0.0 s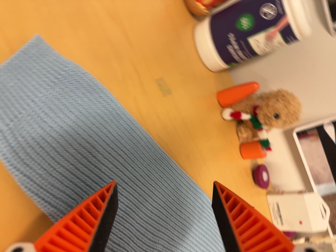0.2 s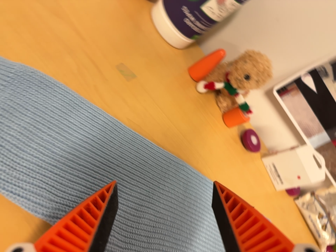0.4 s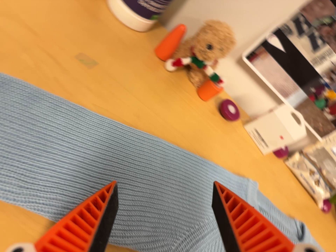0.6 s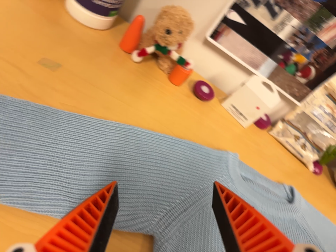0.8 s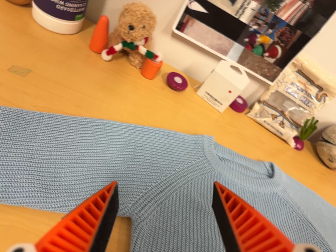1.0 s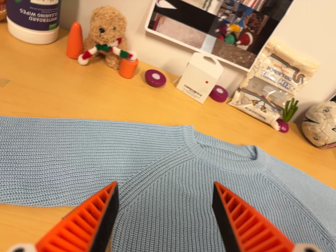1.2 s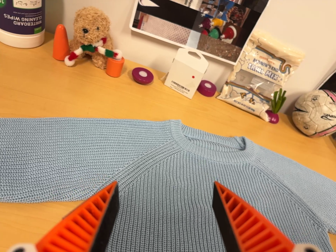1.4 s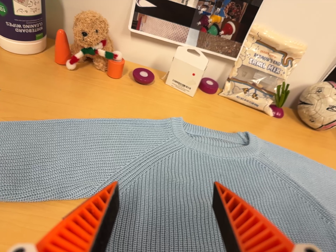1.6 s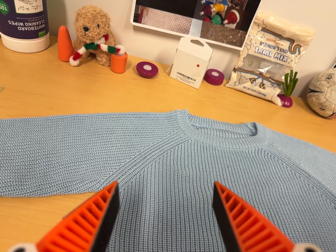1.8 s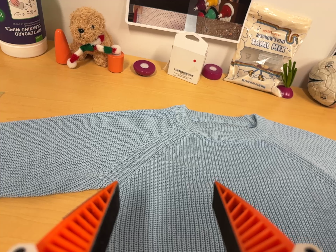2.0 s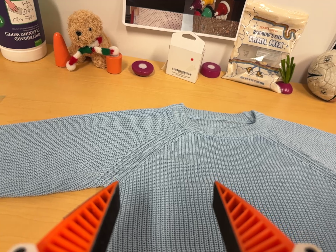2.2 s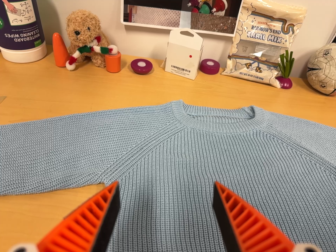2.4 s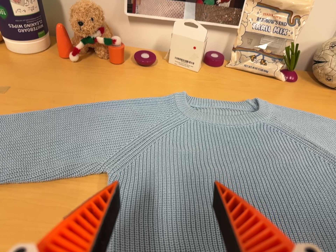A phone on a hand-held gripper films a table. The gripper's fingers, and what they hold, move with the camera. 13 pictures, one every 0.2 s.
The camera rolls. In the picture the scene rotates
counterclockwise.
0.0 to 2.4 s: The camera pans to its left by about 10 degrees. It travels to its right and toward the bottom of its view, about 36 cm, so close, fixed things drift to the left. It rolls about its line of sight by about 60 degrees, and the scene rotates counterclockwise.
The film runs forward here.
